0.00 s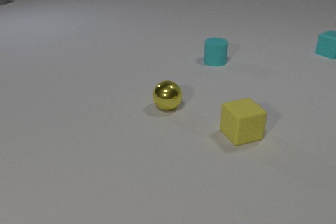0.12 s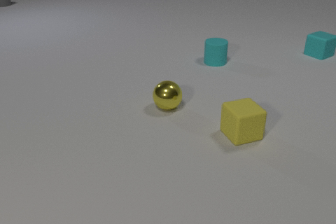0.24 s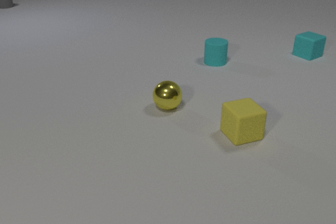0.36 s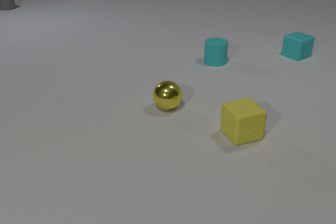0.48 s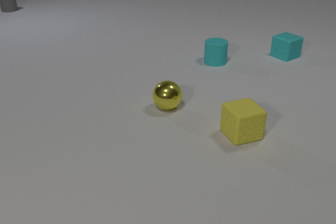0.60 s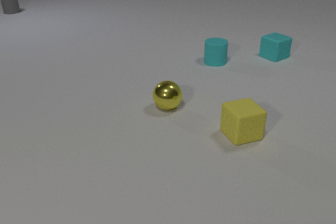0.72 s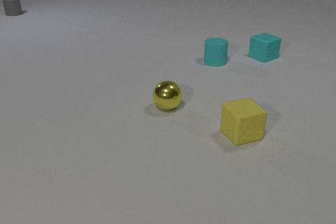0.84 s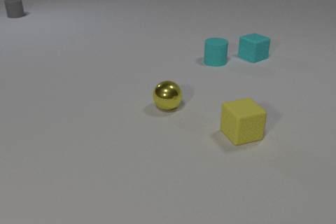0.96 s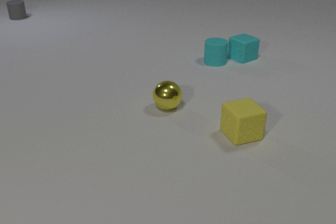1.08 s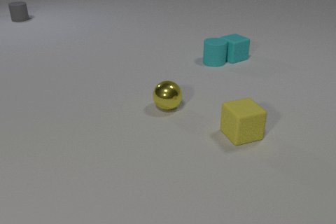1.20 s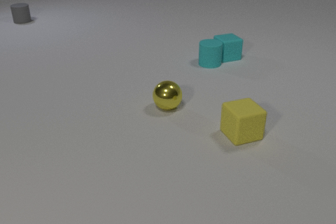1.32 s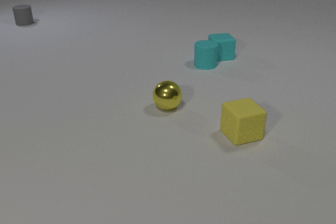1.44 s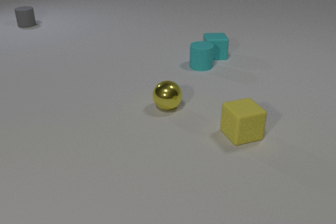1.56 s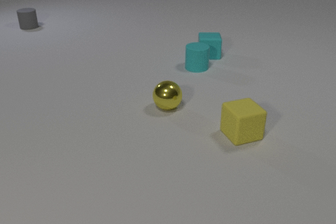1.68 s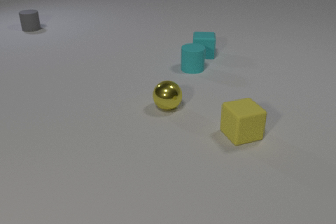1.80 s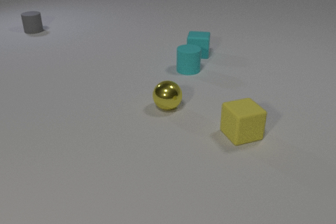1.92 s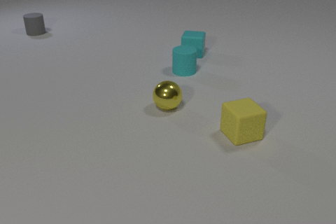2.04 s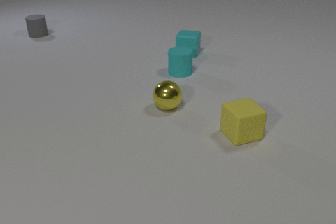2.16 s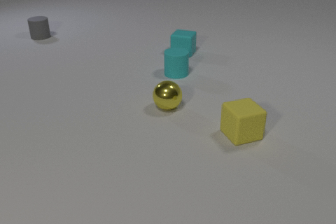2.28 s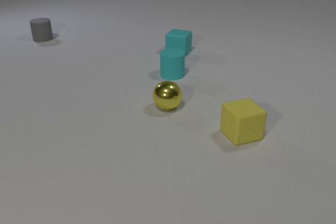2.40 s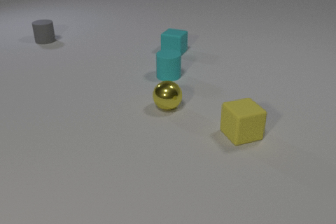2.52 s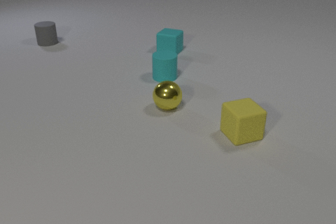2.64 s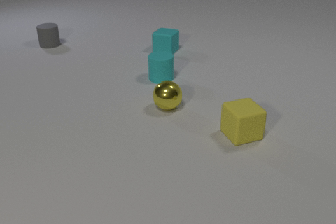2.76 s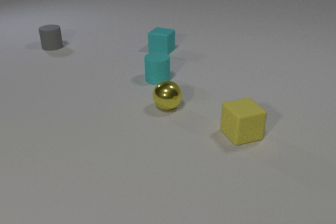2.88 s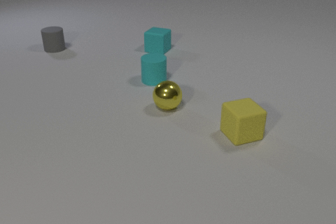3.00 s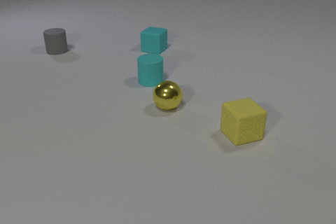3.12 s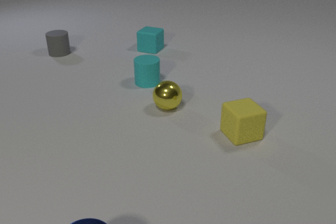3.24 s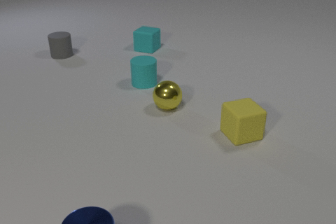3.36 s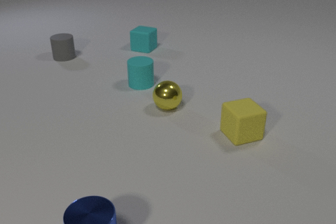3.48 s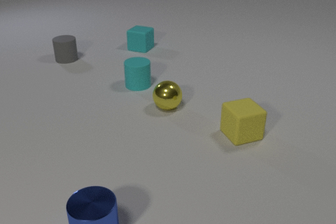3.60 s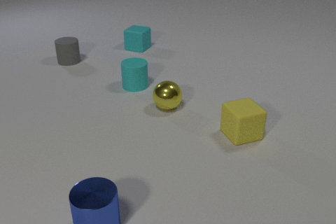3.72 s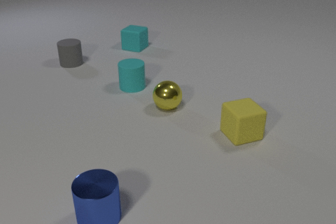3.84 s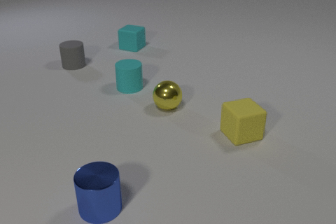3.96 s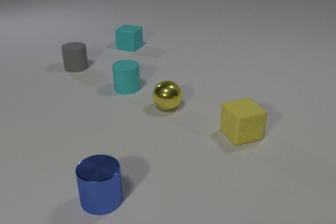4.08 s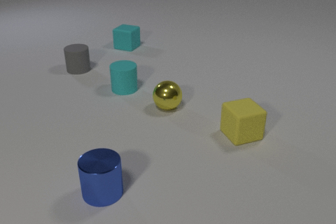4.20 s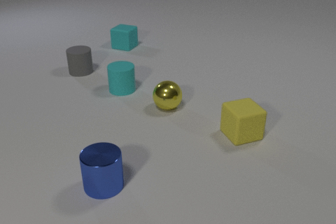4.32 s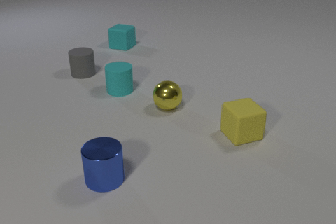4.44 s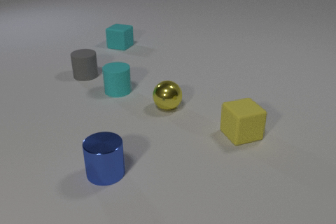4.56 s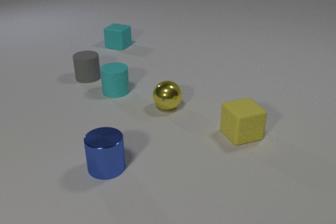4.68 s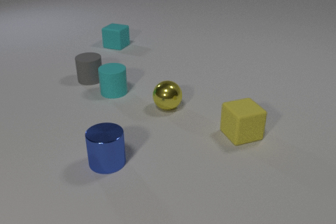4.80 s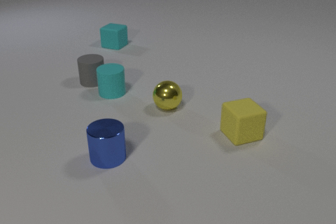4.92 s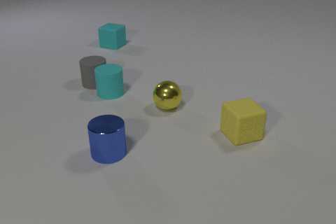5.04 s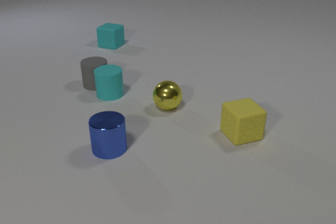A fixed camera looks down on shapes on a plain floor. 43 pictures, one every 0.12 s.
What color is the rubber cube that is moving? cyan.
How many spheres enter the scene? 0.
How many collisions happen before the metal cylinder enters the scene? 1.
0.00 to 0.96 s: The cyan rubber cube slides to the left and toward the camera. The gray rubber cylinder slides toward the camera.
0.96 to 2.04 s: The cyan rubber cube slides to the left, spins clockwise seen from above by about 45 degrees, its near face sliding to the left. The cyan rubber cylinder slides to the left and toward the camera. The gray rubber cylinder slides toward the camera. The cyan rubber cube and the cyan rubber cylinder collide.
2.04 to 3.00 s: The cyan rubber cube slides to the left. The cyan rubber cylinder slides to the left and toward the camera. The gray rubber cylinder slides toward the camera.
3.00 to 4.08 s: The cyan rubber cube slides to the left. The cyan rubber cylinder slides to the left and toward the camera. The gray rubber cylinder slides toward the camera. The blue metal cylinder comes in at the bottom edge, slides away from the camera.
4.08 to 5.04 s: The cyan rubber cube slides to the left and away from the camera. The cyan rubber cylinder slides to the left and toward the camera. The gray rubber cylinder slides toward the camera and to the right. The blue metal cylinder slides away from the camera. The cyan rubber cylinder and the gray rubber cylinder collide.
